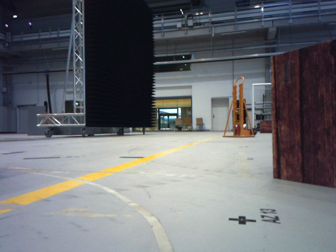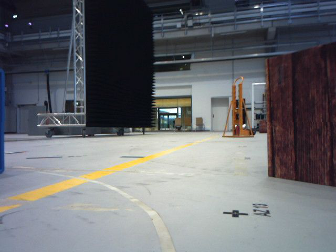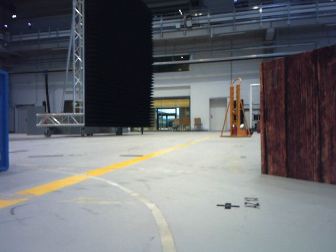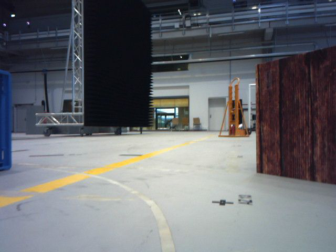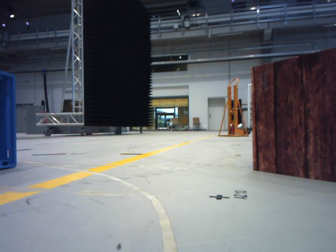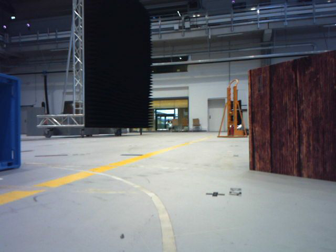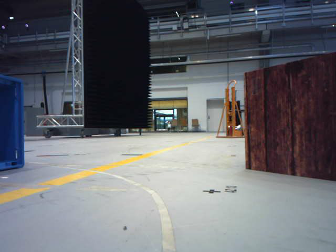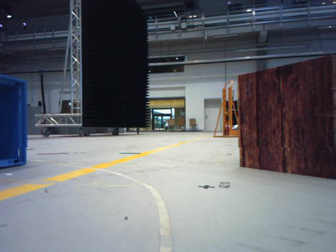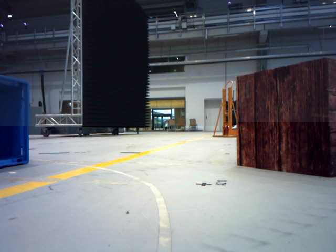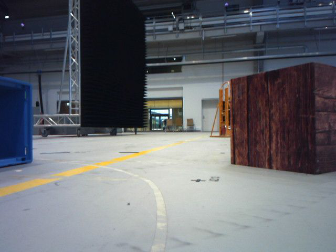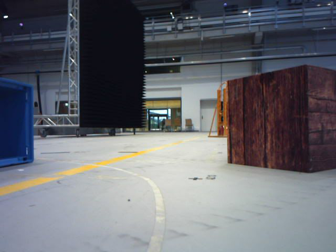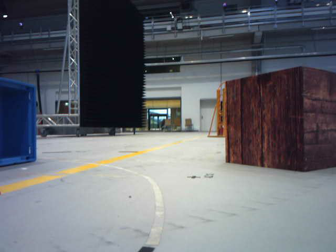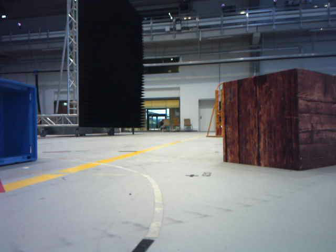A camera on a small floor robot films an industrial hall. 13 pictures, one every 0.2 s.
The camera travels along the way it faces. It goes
backward.
0.0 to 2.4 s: The camera travels backward, about 0.5 m, so what stands in front gets smaller.
The film runs backward here.
